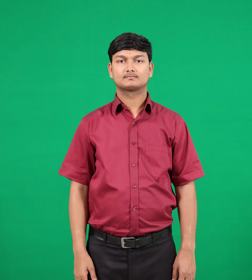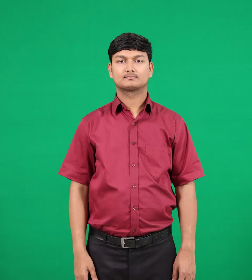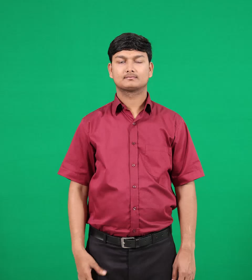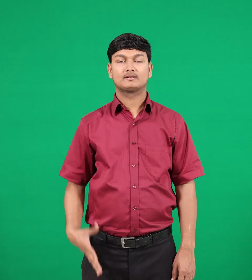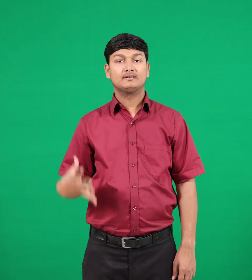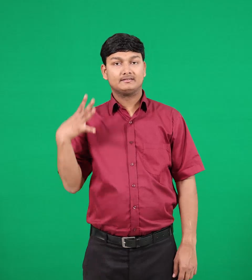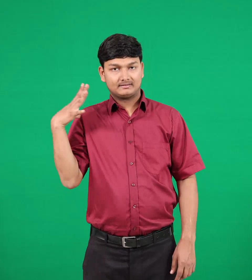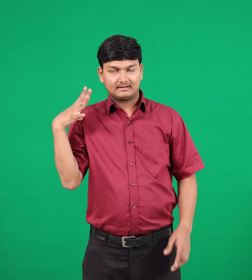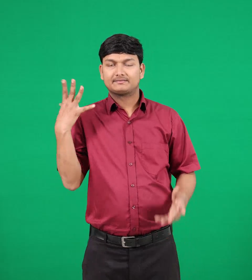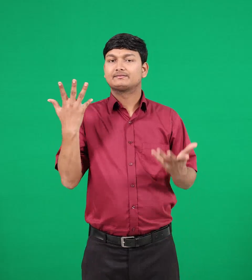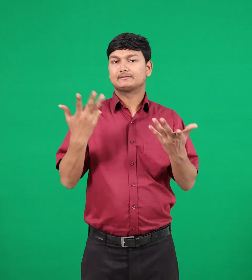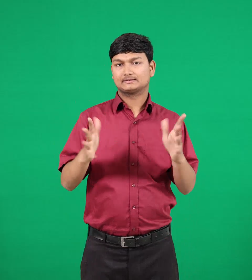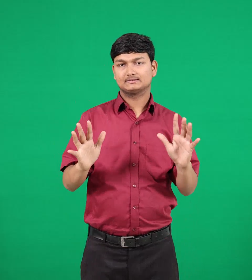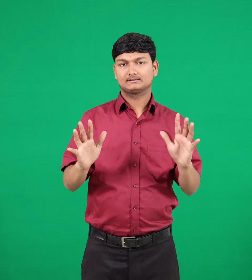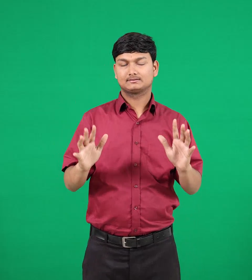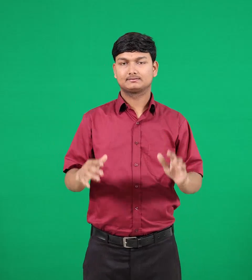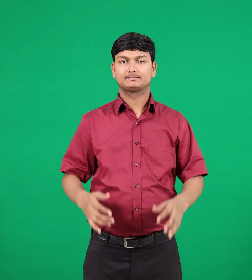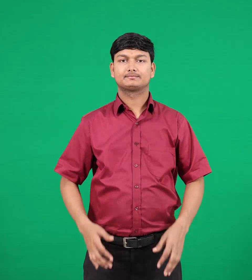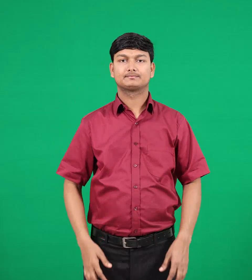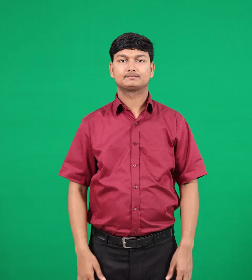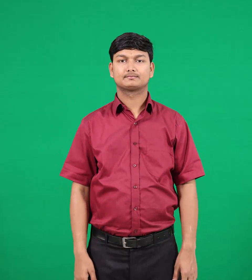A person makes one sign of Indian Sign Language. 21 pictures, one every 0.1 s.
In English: waited
